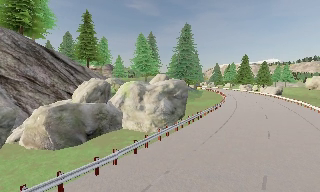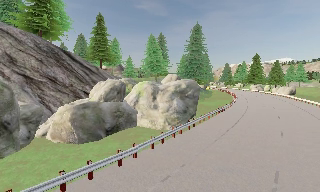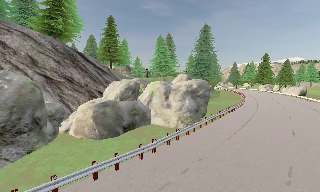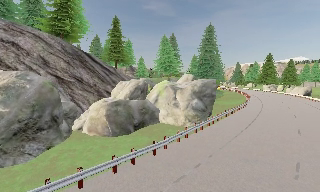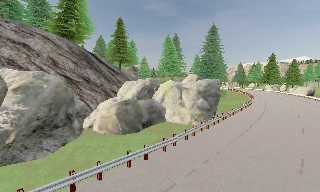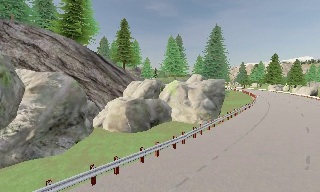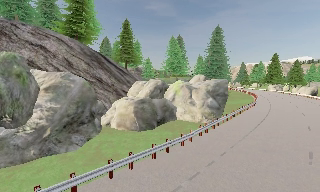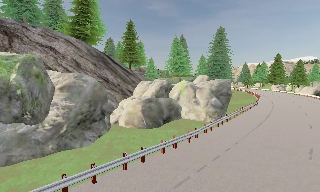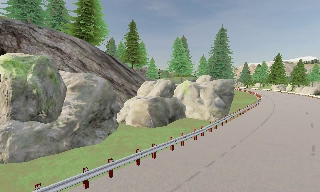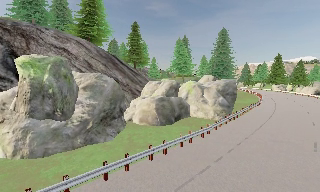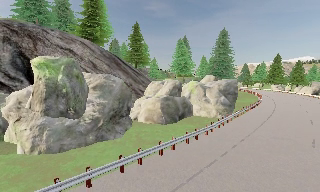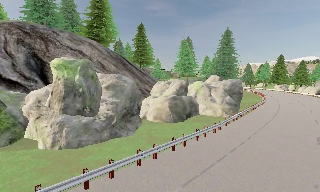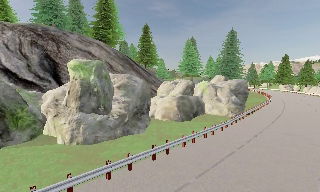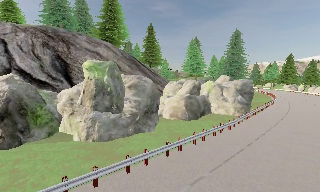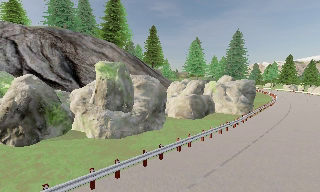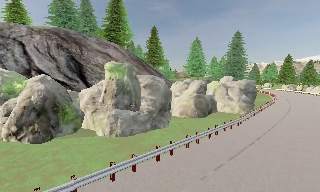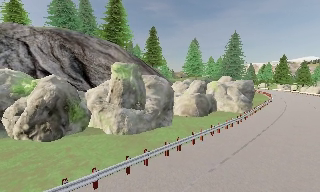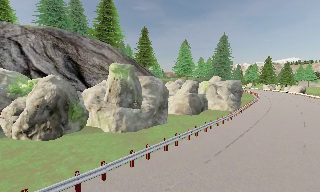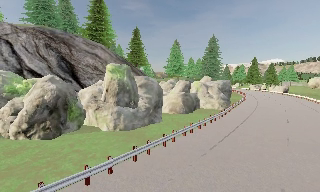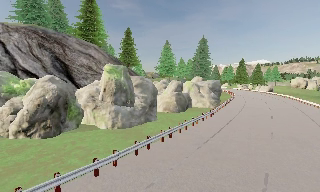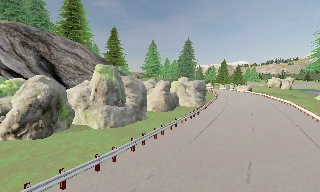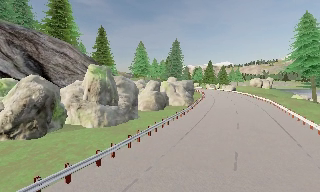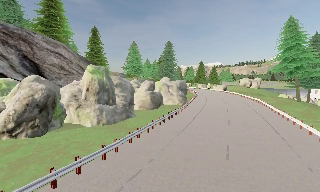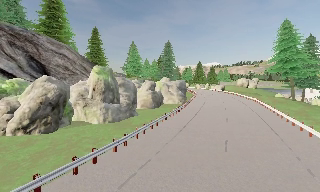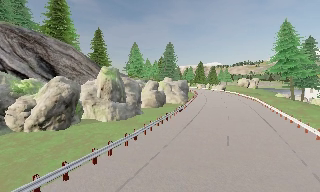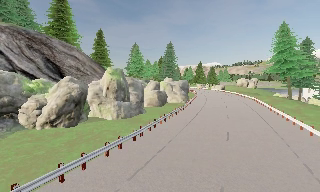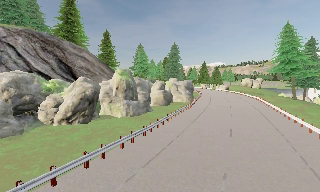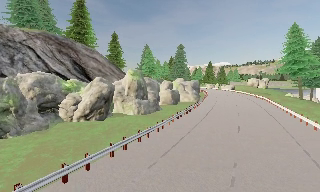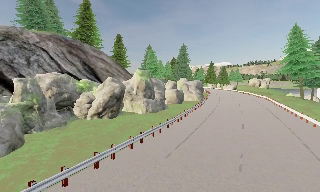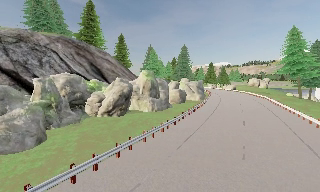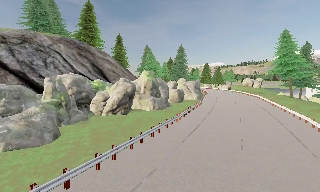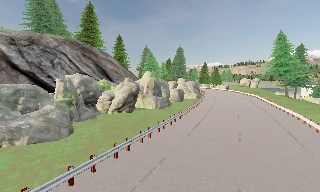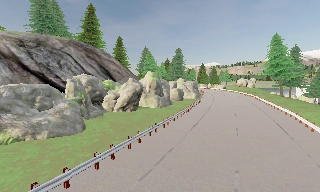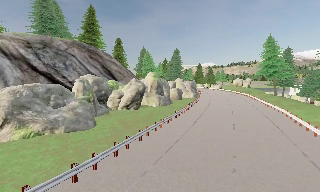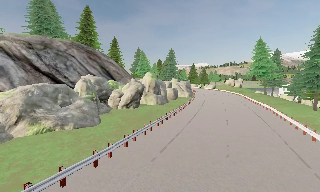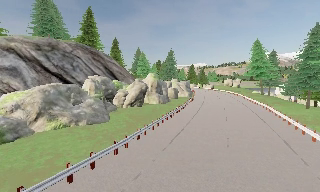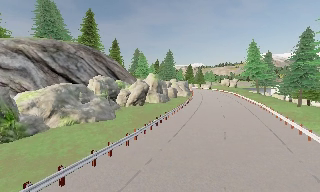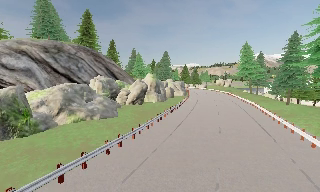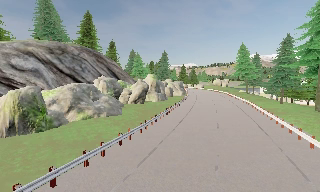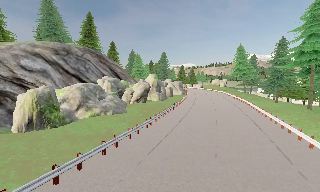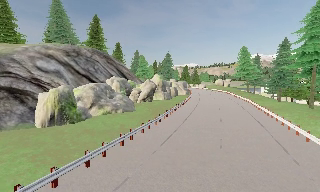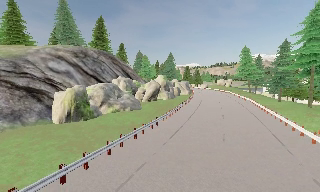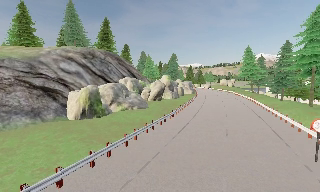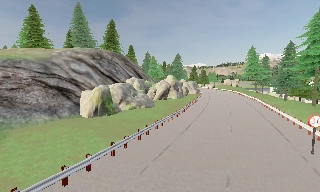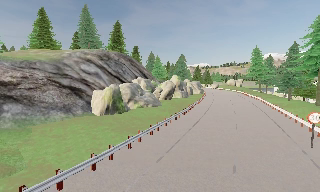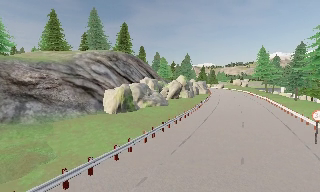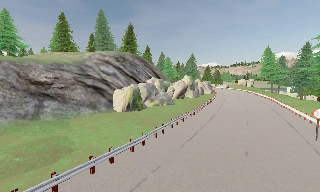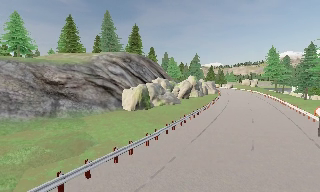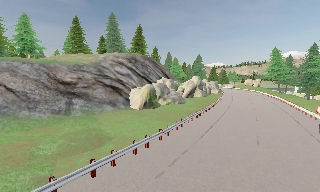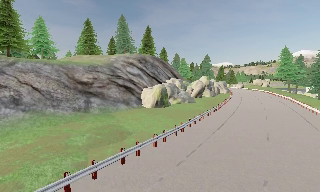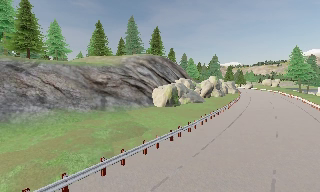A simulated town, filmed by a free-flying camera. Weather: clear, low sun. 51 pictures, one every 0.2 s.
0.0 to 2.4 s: The camera travels to its left and backward, about 9 m, so close, fixed things drift to the right.
2.4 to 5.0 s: The camera pans to its right, which is clockwise from overhead, by about 25 degrees. It travels backward and to its left, about 11 m, so what stands in front gets smaller.
5.0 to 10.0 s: The camera travels backward and to its left, about 30 m, so what stands in front gets smaller.
The film runs backward here.
